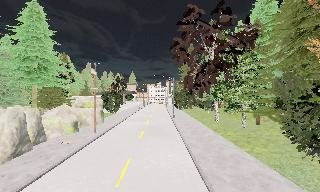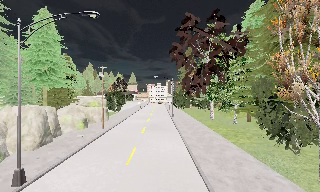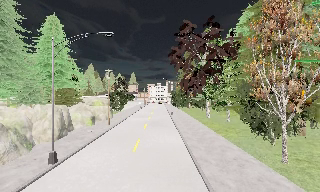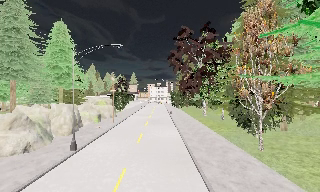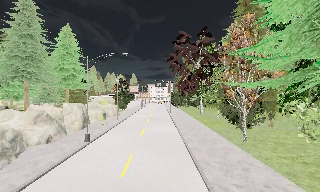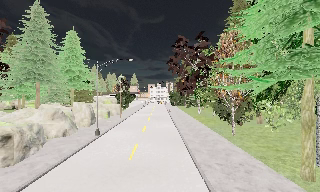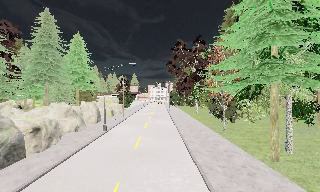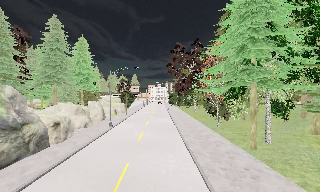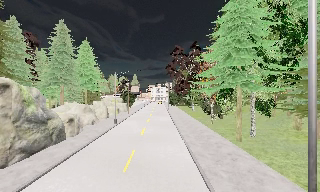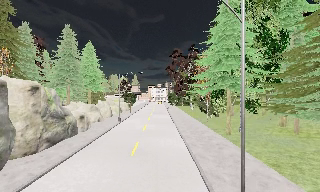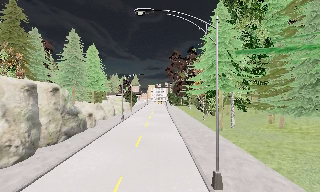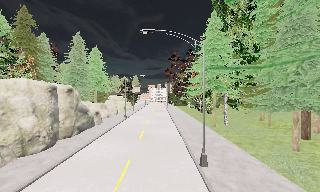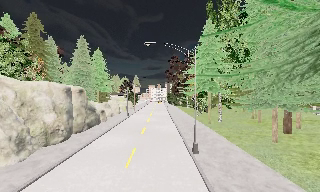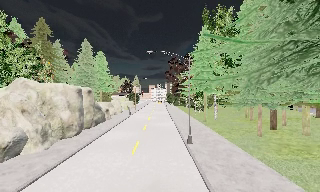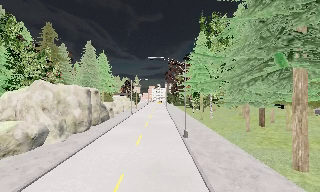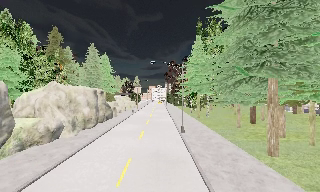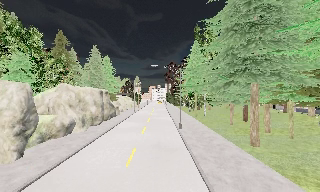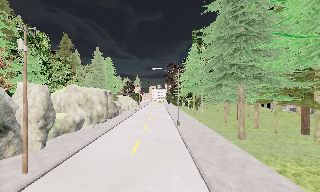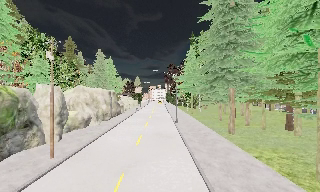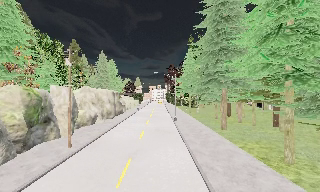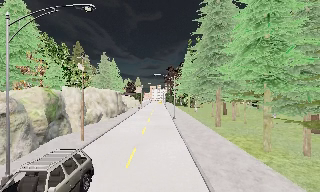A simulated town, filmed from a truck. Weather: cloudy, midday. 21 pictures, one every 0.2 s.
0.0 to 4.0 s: The camera travels backward, about 45 m, so what stands in front gets smaller.
The film runs backward here.
